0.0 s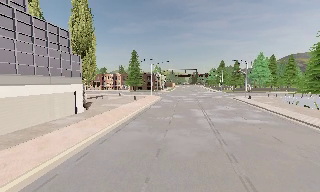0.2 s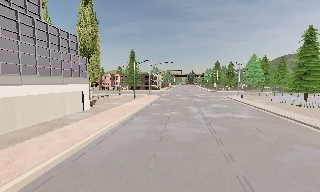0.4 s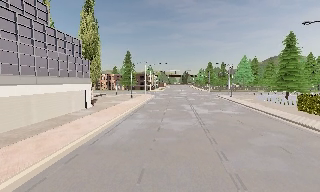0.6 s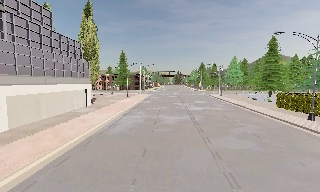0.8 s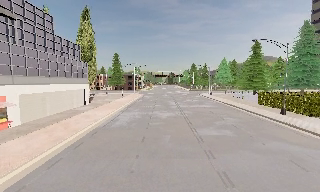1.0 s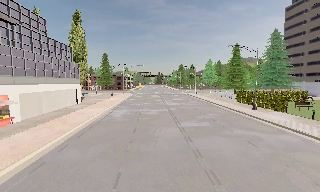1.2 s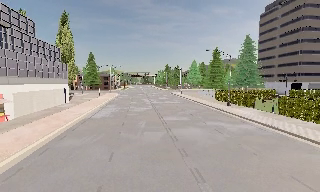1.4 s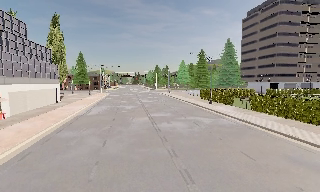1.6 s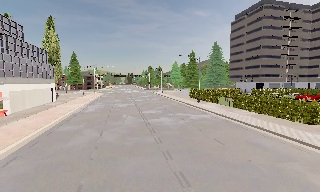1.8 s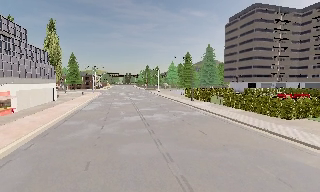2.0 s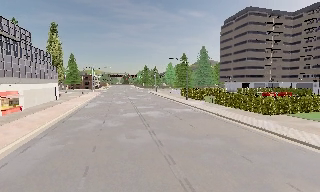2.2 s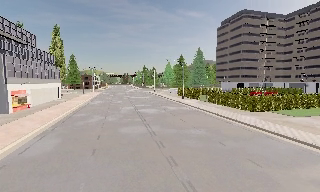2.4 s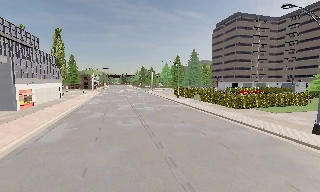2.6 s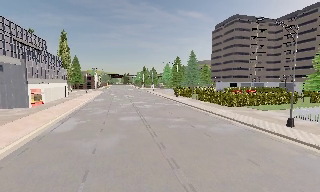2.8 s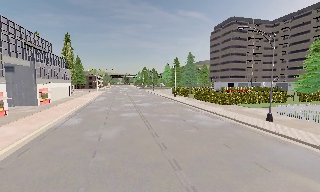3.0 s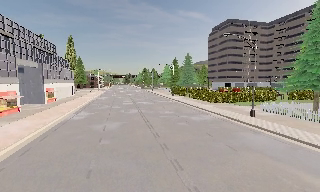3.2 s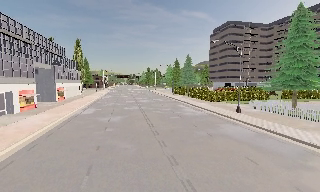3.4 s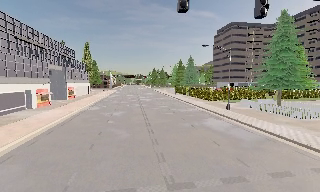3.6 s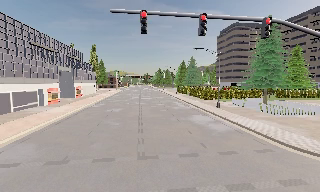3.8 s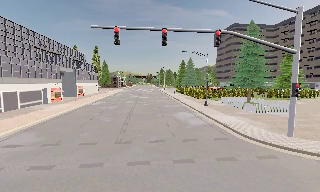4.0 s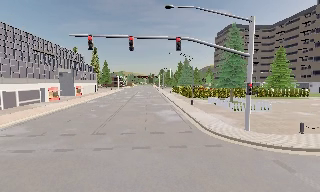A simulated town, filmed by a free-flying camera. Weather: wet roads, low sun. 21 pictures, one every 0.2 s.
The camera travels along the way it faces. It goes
backward.
0.0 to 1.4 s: The scene slides to the left, as the camera pans about 20 degrees to its right. It travels backward, about 14 m, so what stands in front gets smaller.
1.4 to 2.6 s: The camera travels backward, about 11 m, so what stands in front gets smaller.
2.6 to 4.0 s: The camera pans to its left, which is counterclockwise from overhead, by about 10 degrees. It travels backward and to its right, about 16 m, so what stands in front gets smaller.
The film runs forward here.
